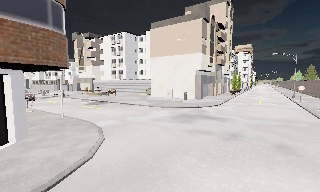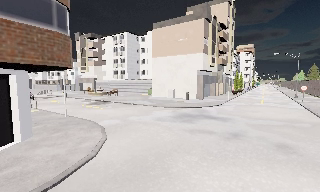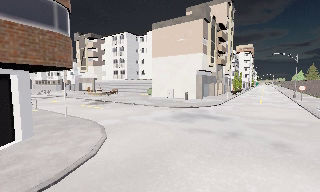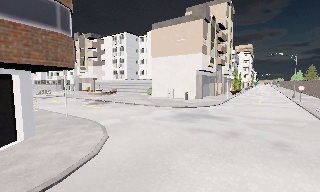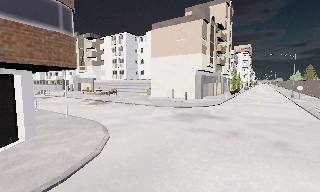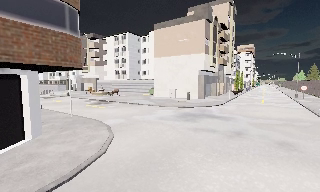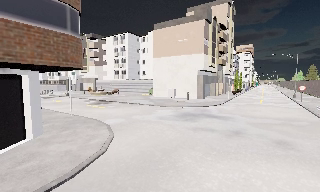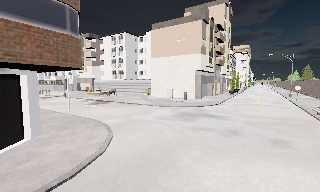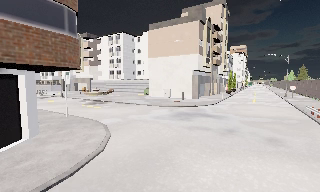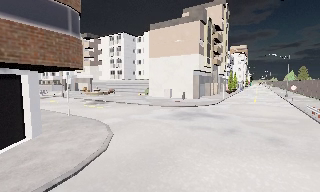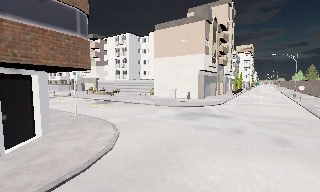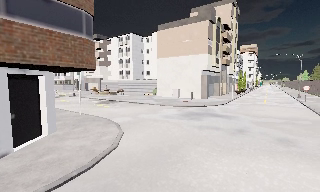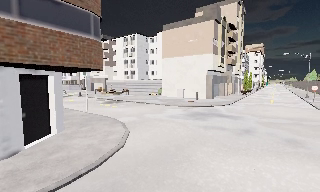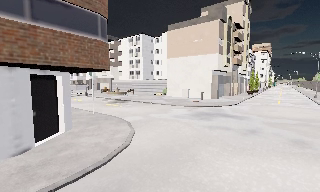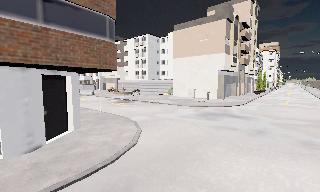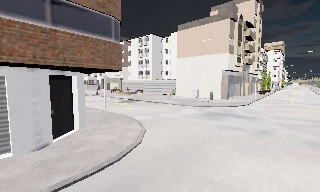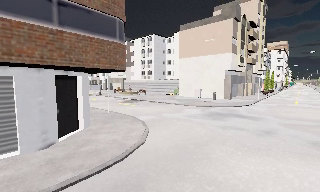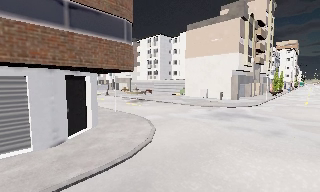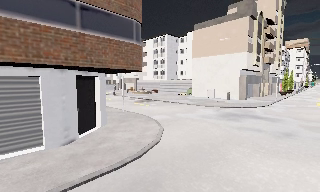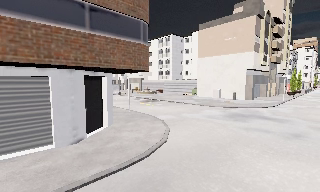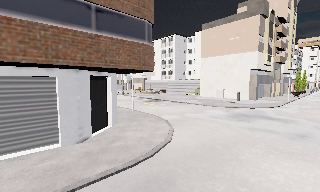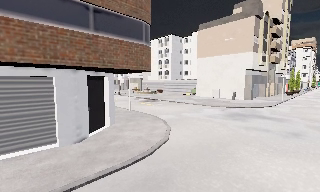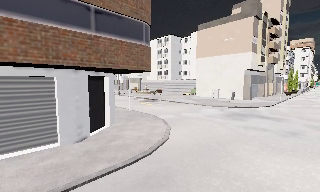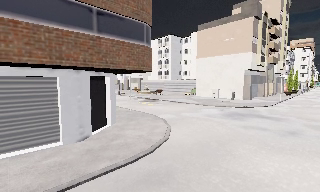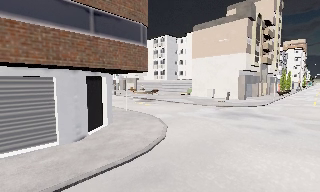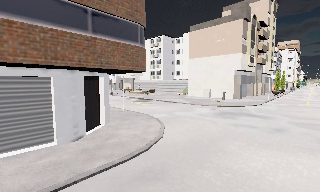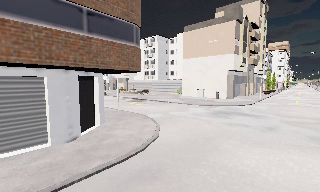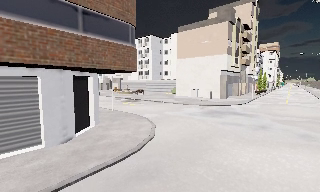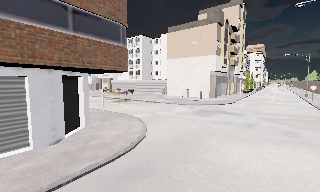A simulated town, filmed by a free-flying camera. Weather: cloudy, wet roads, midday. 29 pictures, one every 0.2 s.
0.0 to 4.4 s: The camera swings to its left by about 15 degrees, and the scene slides to the right. It travels backward and to its left, about 2 m, so what stands in front gets smaller.
4.4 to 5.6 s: The camera swings to its right by about 10 degrees, and the scene slides to the left.
The film runs backward here.
